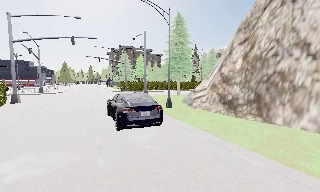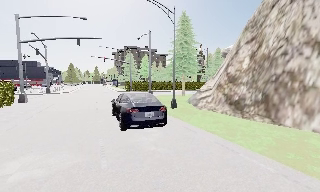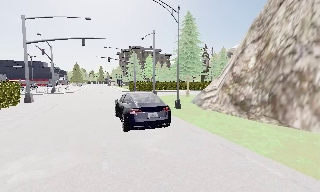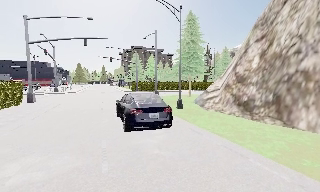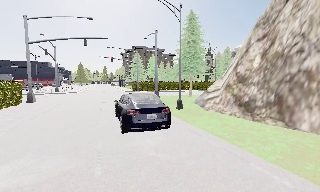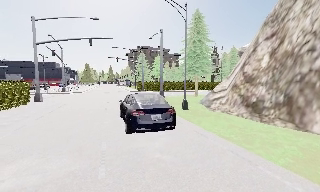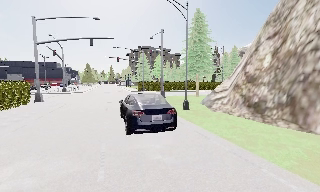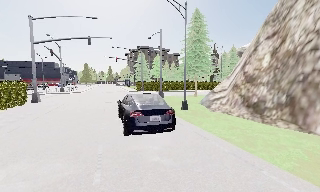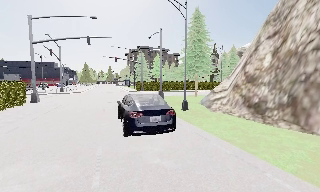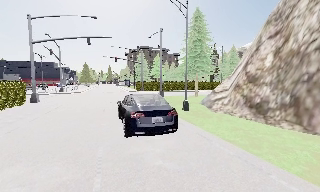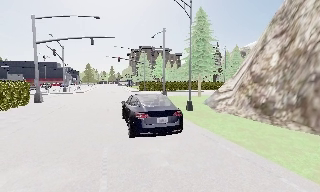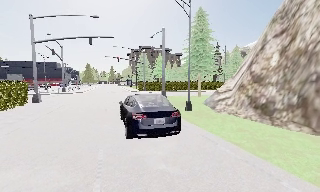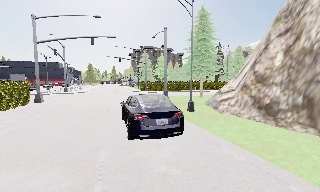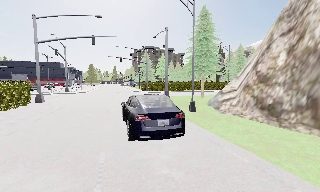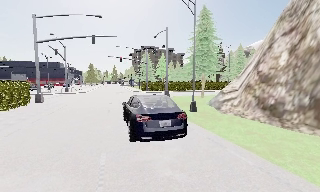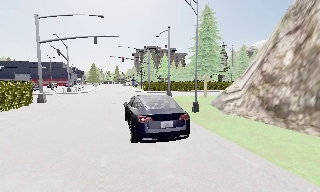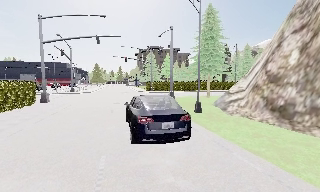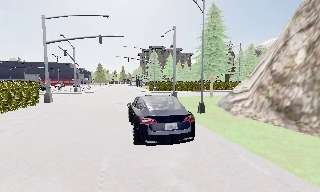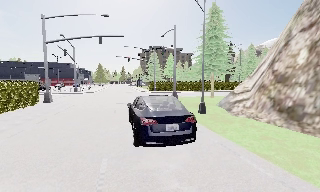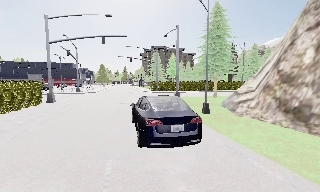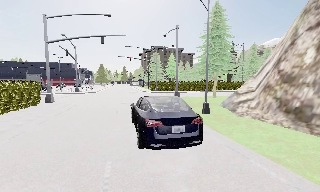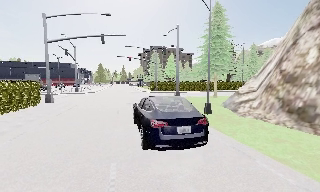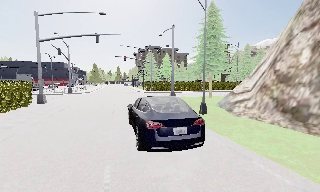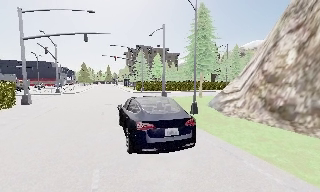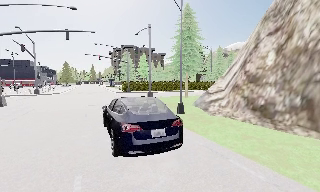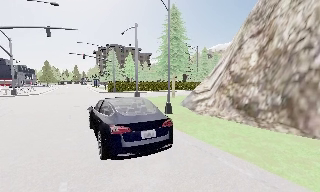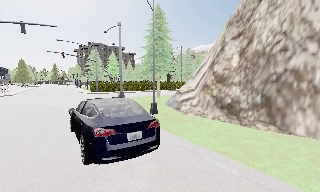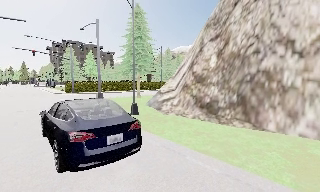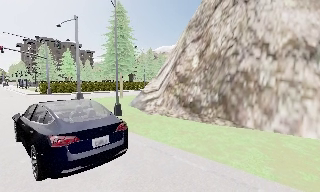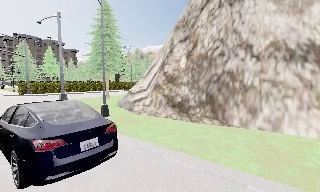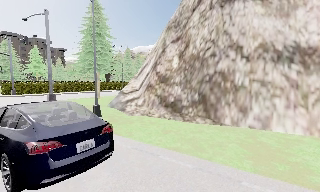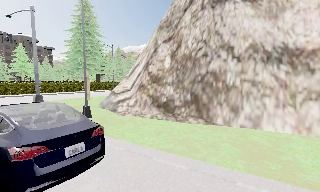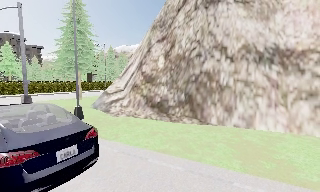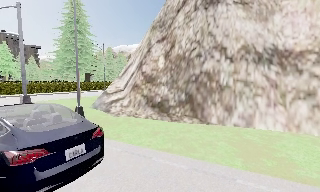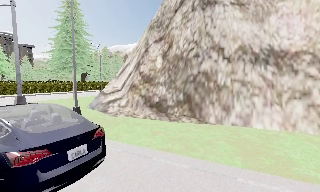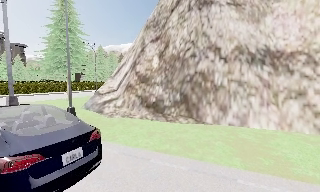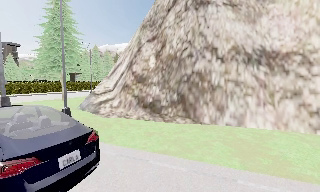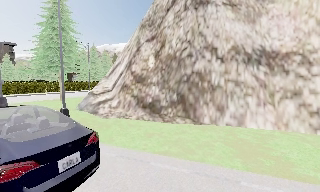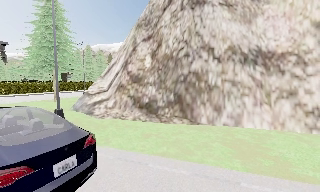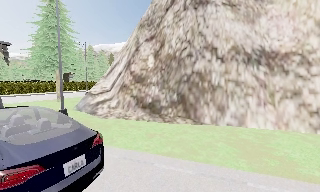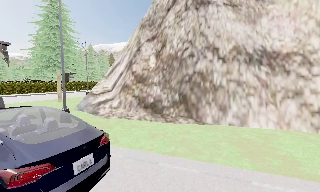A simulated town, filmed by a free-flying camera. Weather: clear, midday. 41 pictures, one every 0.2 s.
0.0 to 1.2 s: The camera travels forward, about 0.5 m, so what stands in front looms larger.
1.2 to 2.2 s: The camera shifts only a little, or ends up much as it began.
2.2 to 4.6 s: The camera travels forward, about 1 m, so what stands in front looms larger.
4.6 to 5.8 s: The camera swings to its right by about 35 degrees, and the scene slides to the left.
5.8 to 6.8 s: The scene slides to the left, as the camera pans about 10 degrees to its right. It travels to its left, about 0.5 m.
6.8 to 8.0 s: The camera shifts only a little, or ends up much as it began.
The film runs forward here.
